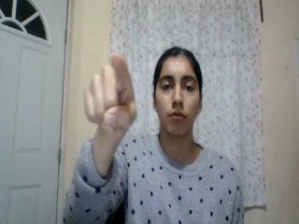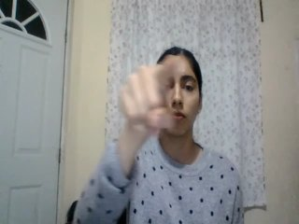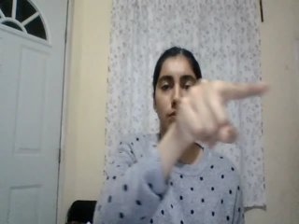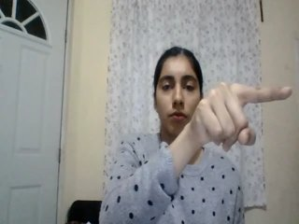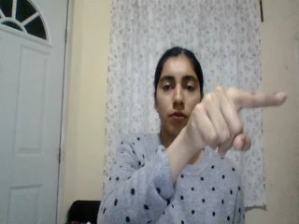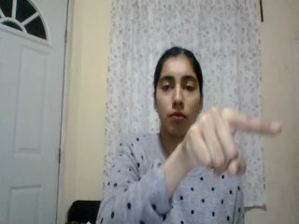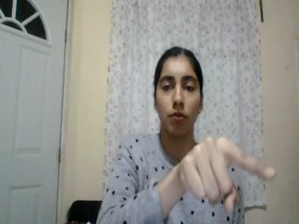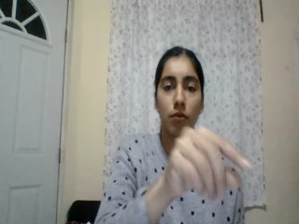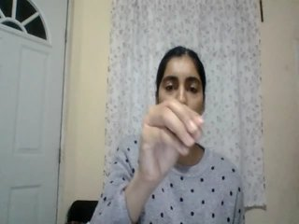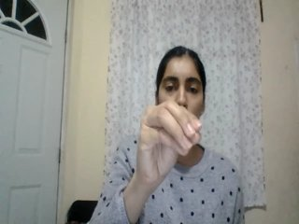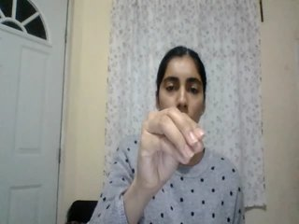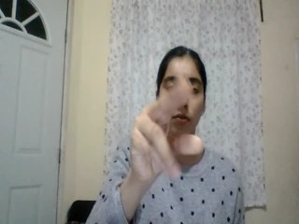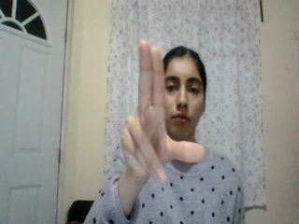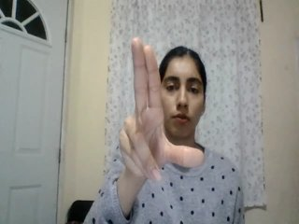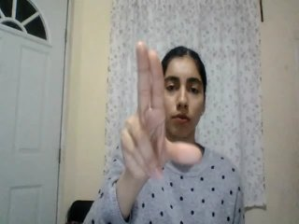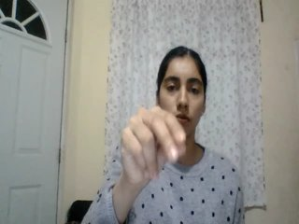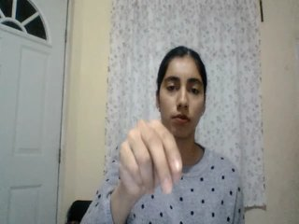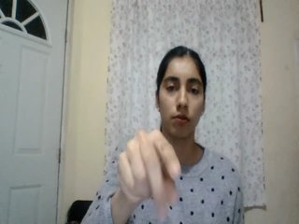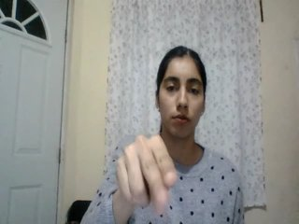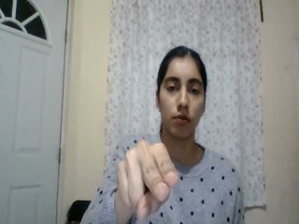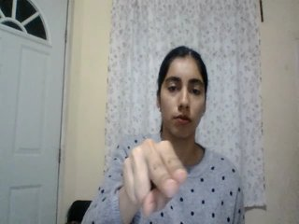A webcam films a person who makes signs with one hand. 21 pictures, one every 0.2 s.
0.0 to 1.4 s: Pointing with one finger.
1.5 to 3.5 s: Zoom in.
3.6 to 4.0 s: Pointing with two fingers.
